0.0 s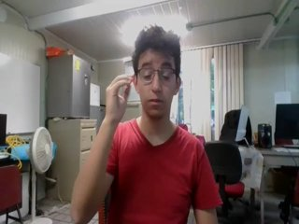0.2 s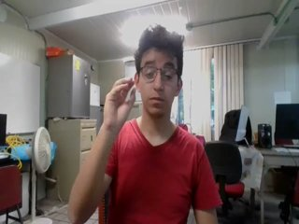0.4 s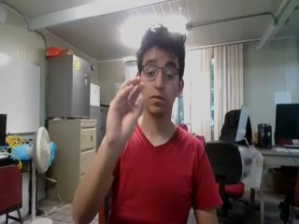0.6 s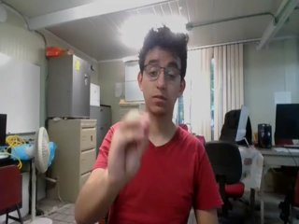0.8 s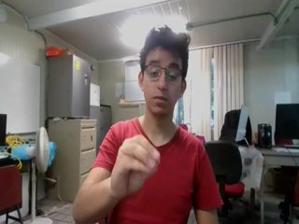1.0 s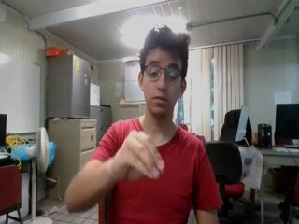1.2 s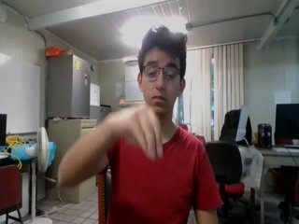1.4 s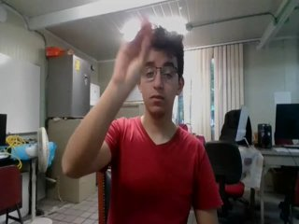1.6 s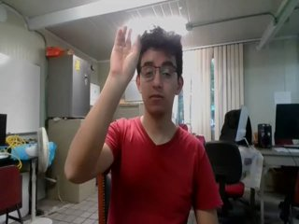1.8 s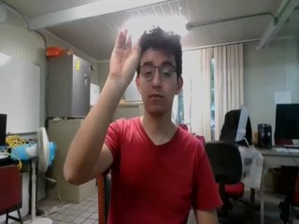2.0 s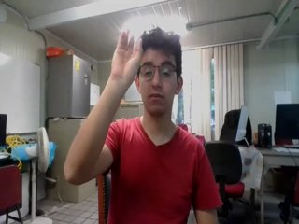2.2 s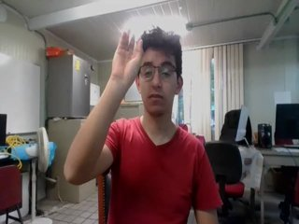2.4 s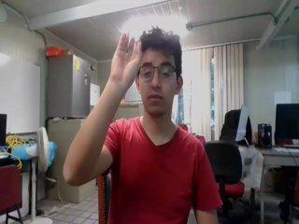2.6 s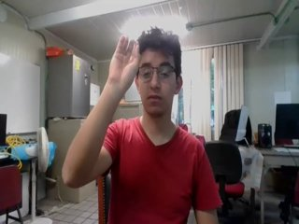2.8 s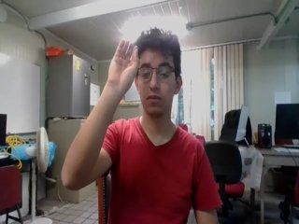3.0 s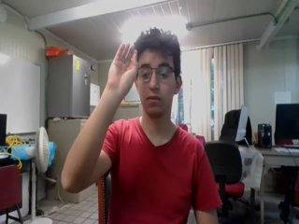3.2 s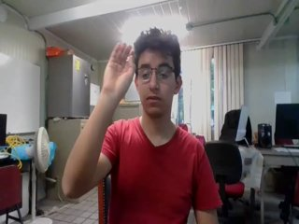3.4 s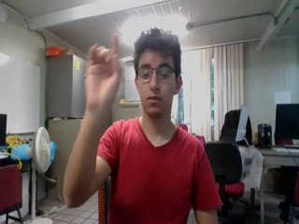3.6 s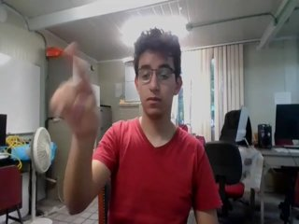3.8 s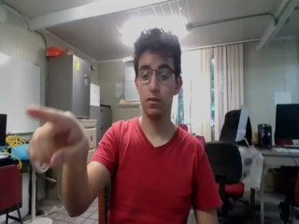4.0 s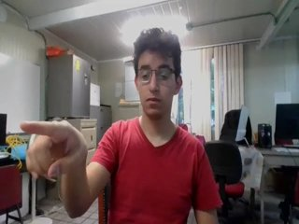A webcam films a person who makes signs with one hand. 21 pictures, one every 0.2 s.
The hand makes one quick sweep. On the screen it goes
upward.
0.2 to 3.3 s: On the screen the hand sweeps upward. The name of the sign: Throw up.
3.4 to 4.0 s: Pointing with one finger.
